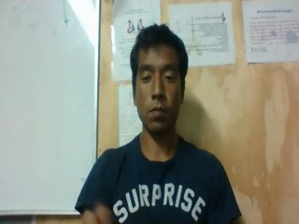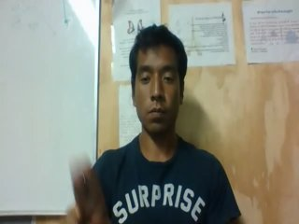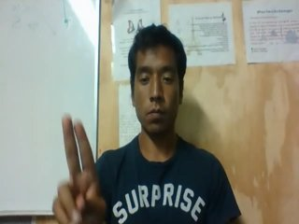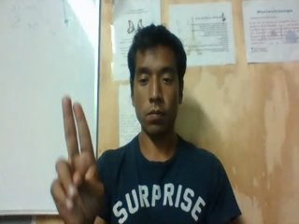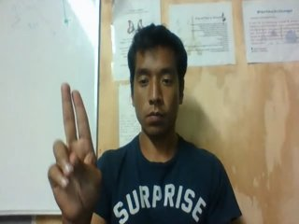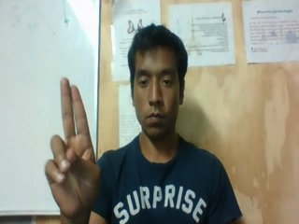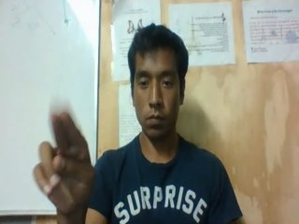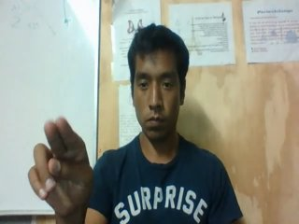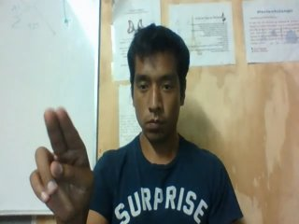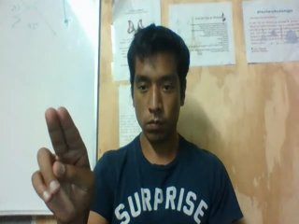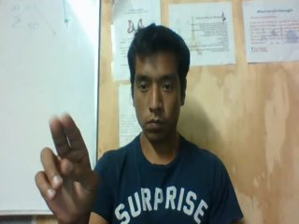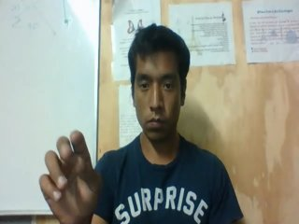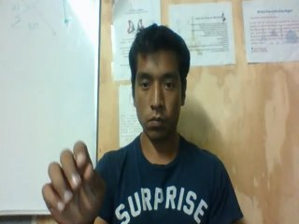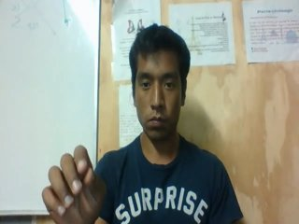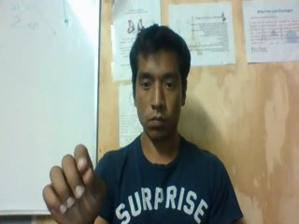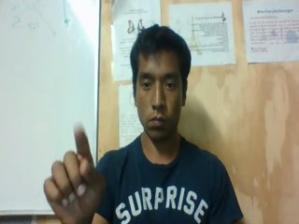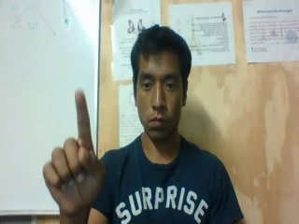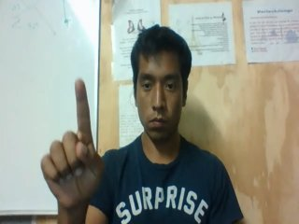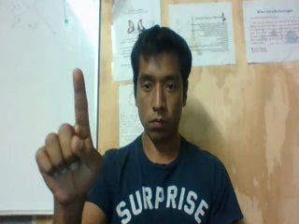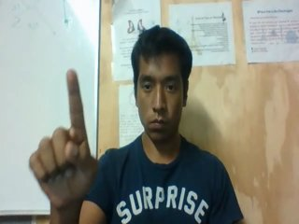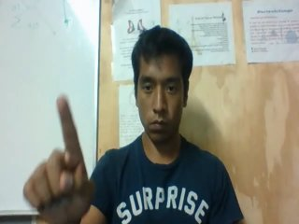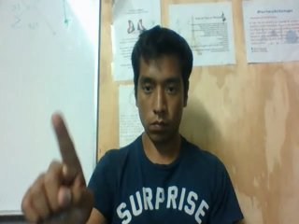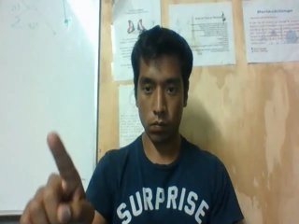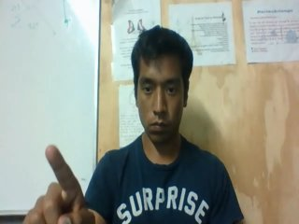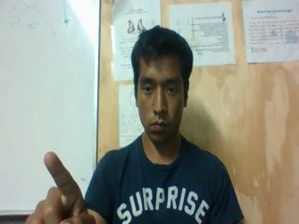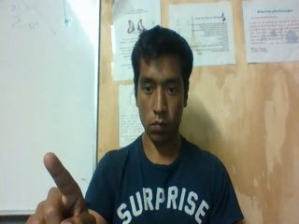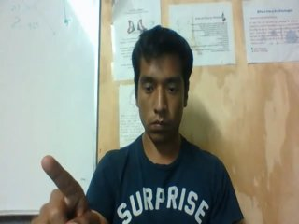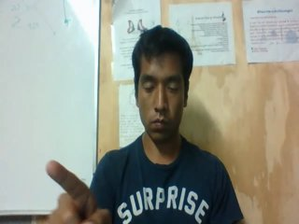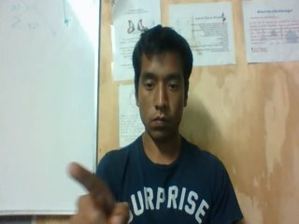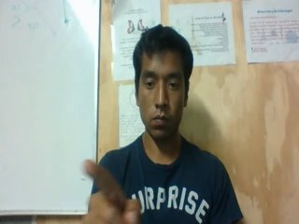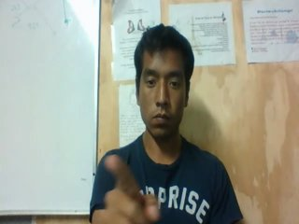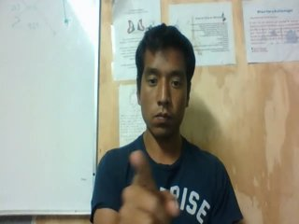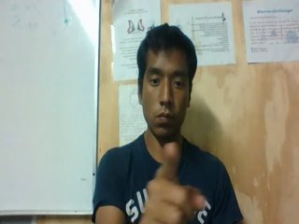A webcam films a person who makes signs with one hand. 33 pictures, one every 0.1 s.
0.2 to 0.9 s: Click with two fingers.
1.0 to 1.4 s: Non-gesture.
1.5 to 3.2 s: Pointing with one finger.
